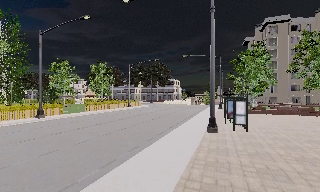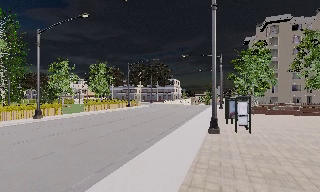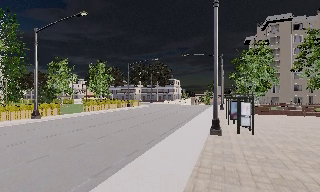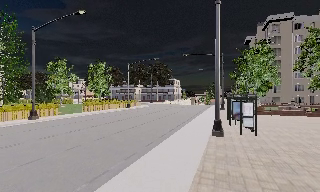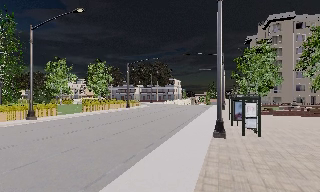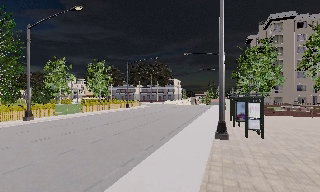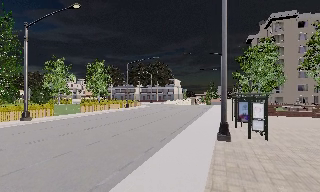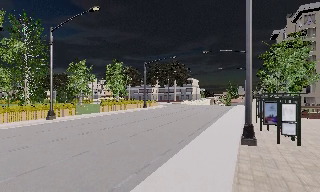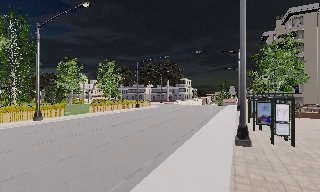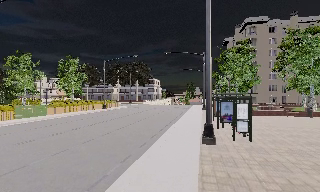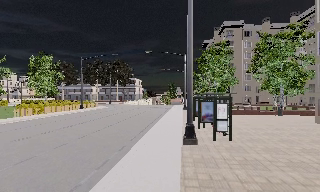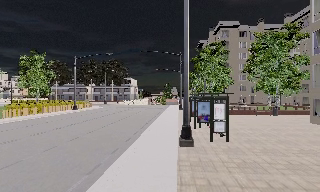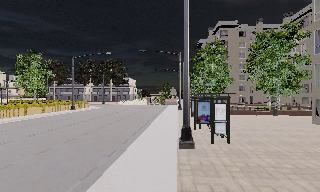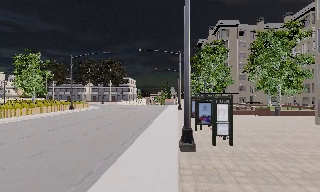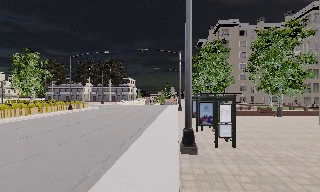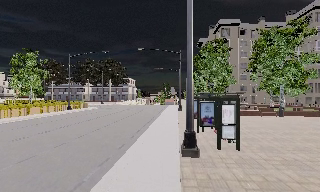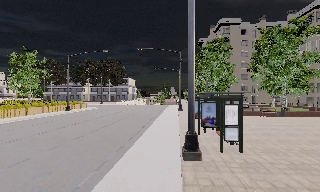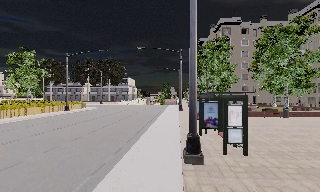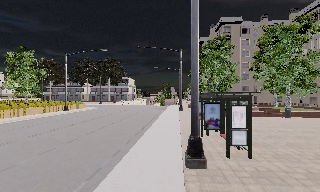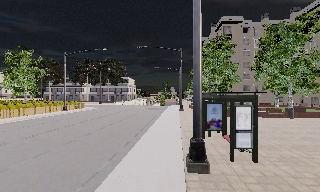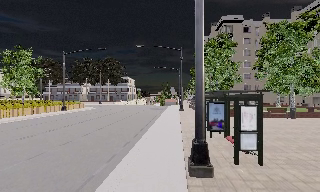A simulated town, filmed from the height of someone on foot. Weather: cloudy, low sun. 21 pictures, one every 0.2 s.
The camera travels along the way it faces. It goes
forward.
0.0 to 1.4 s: The camera travels forward, about 2.5 m, so what stands in front looms larger.
1.4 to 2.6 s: The camera pans to its right, which is clockwise from overhead, by about 20 degrees. It travels forward, about 2 m, so what stands in front looms larger.
2.6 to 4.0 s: The camera travels forward, about 2.5 m, so what stands in front looms larger.
The film runs forward here.
